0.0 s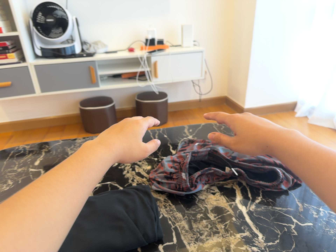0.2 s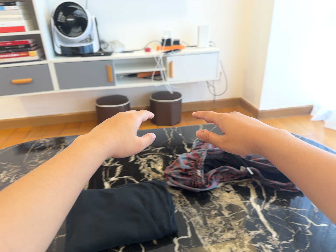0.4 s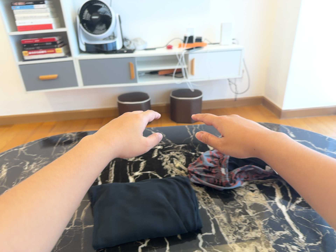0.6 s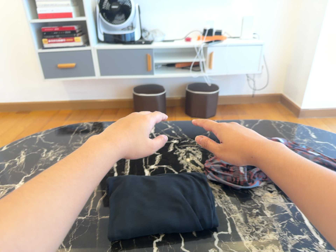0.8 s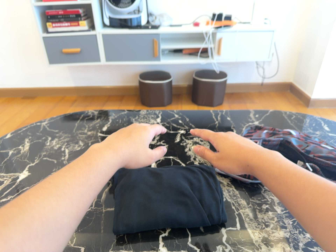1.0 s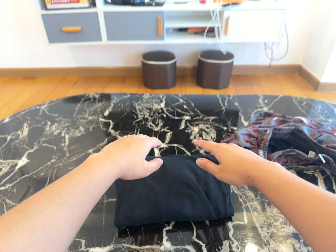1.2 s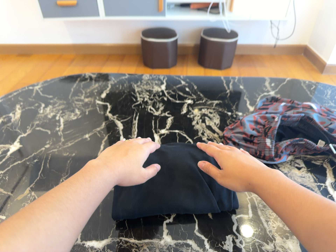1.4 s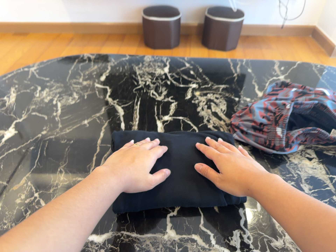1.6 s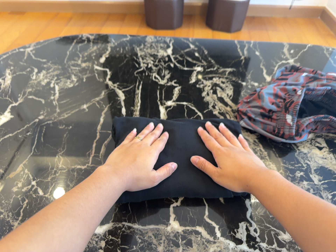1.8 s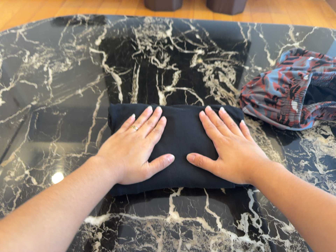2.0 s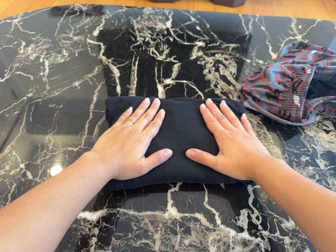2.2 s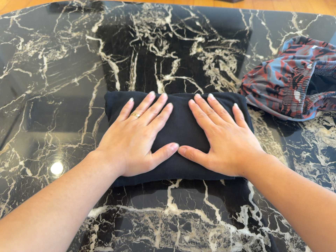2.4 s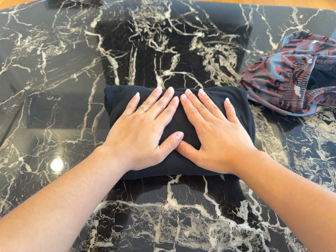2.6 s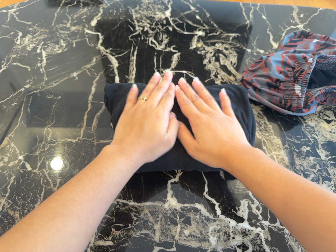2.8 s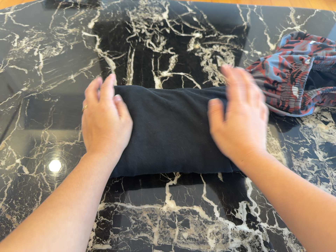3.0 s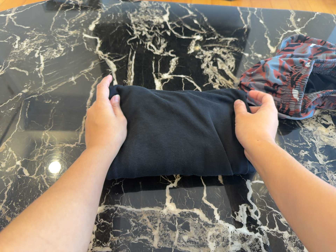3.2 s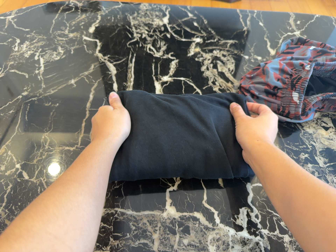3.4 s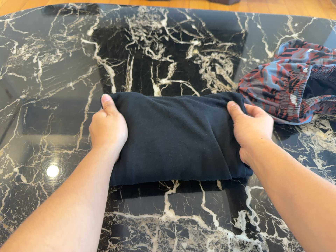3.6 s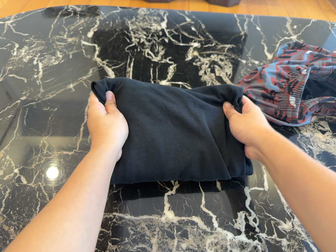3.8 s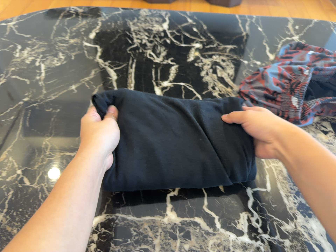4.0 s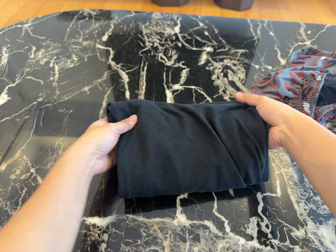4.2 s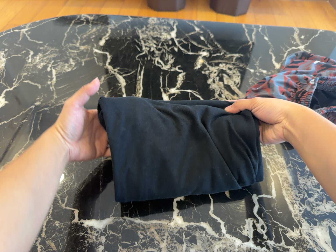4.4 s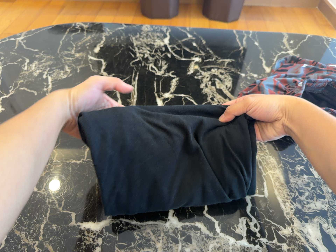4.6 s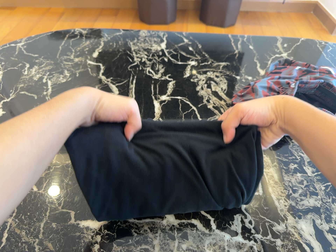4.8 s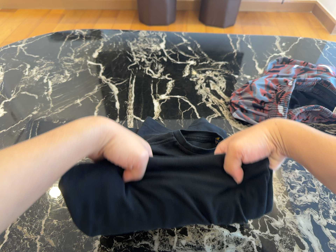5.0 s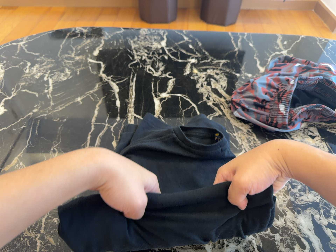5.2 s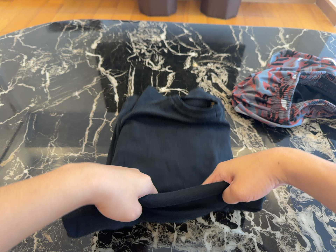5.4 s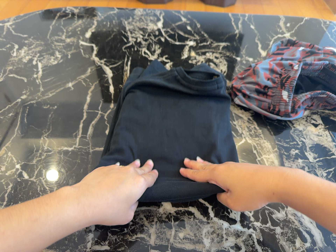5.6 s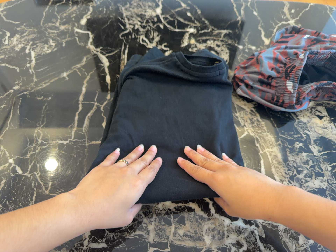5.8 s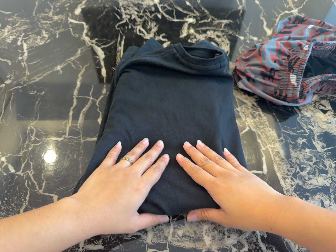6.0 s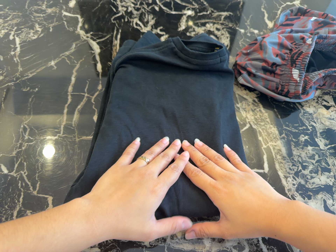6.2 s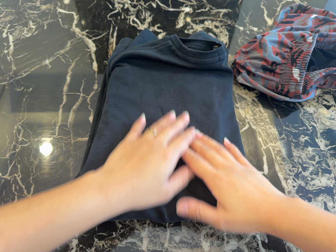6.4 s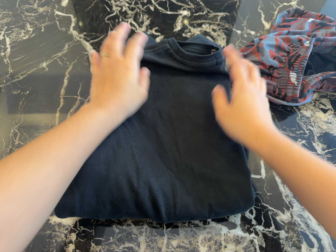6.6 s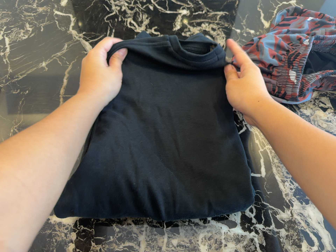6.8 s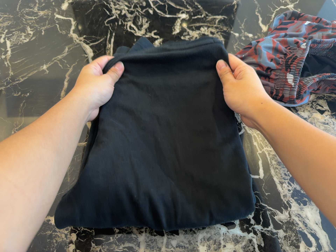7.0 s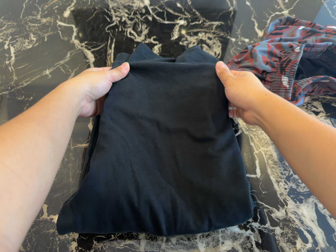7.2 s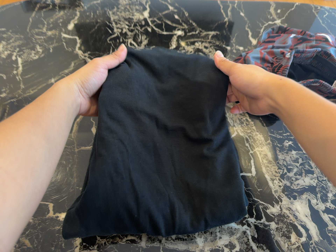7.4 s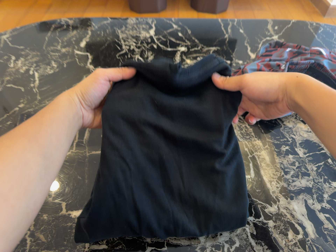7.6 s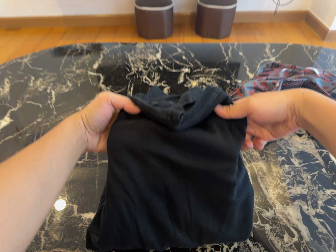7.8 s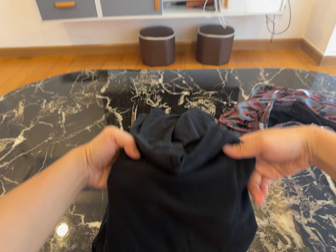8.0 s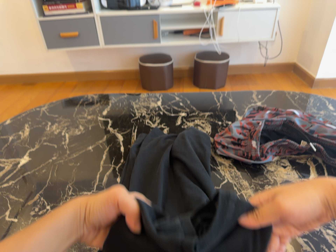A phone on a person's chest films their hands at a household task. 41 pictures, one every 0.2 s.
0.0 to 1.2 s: The scene slides to the right, as the camera pans about 10 degrees to its left. It travels forward and to its left, about 12 cm, so what stands in front looms larger. Its aim tips toward the bottom of its view by about 15 degrees, and the scene shifts upward. It rolls about its line of sight by about 10 degrees, and the scene rotates clockwise.
1.2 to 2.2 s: The camera travels forward, about 10 cm, so what stands in front looms larger. Its aim tips toward the bottom of its view by about 15 degrees, and the scene shifts upward.
2.2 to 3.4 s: The camera keeps its place and its aim.
3.4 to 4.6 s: The camera shifts only a little, or ends up much as it began.
4.6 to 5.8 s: The camera travels forward, about 6 cm, so what stands in front looms larger. Its aim tips toward the bottom of its view by about 10 degrees, and the scene shifts upward.
5.8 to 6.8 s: The camera shifts only a little, or ends up much as it began.
6.8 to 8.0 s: The camera travels backward and toward the bottom of its view, about 20 cm, so what stands in front gets smaller. Its aim tips toward the top of its view by about 25 degrees, and the scene shifts downward.
The film runs backward here.
